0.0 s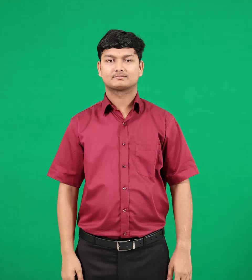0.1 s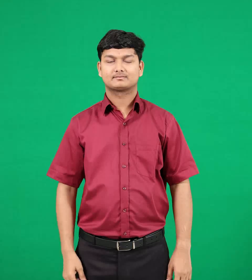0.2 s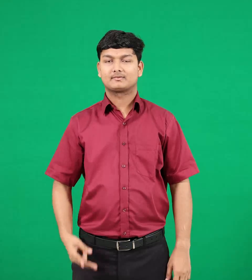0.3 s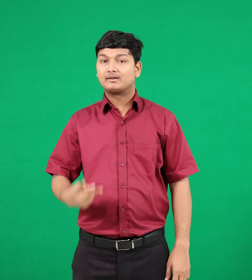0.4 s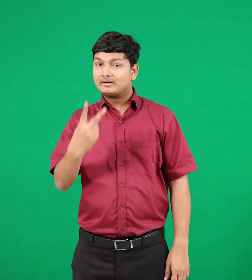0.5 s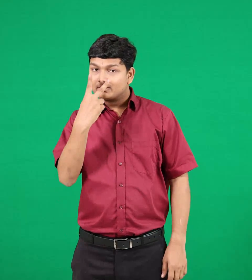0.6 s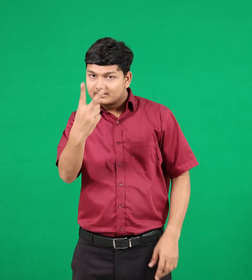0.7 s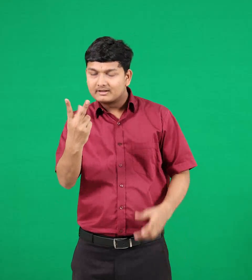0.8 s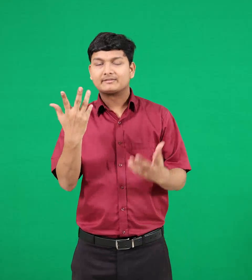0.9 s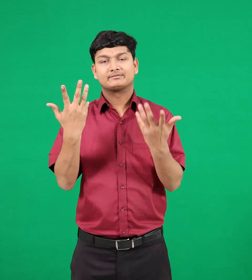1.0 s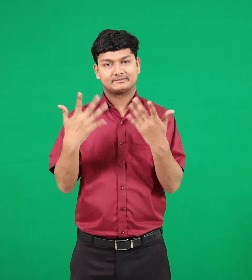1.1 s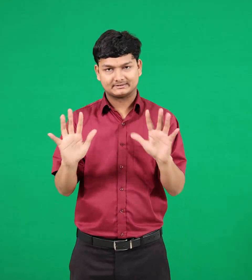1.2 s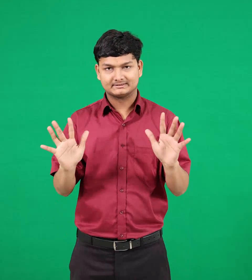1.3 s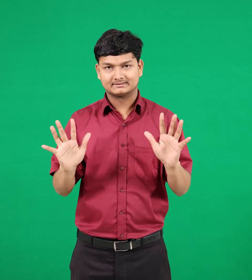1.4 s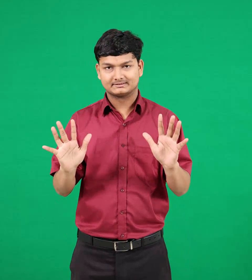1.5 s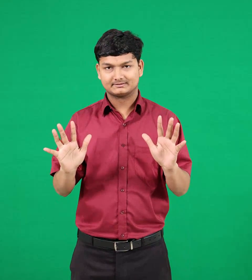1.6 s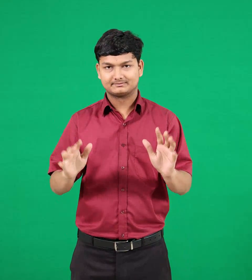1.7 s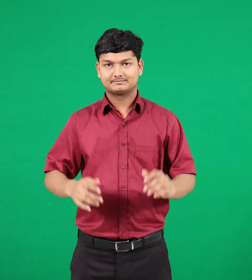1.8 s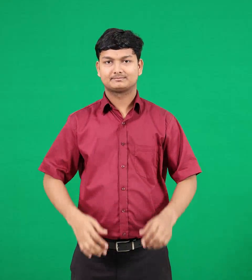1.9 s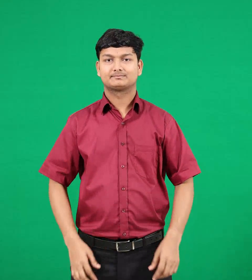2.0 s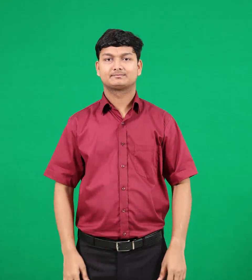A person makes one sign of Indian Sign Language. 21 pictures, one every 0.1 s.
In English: saw
